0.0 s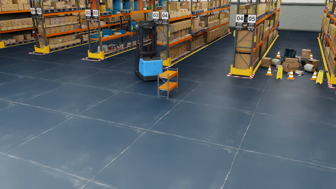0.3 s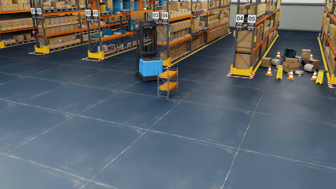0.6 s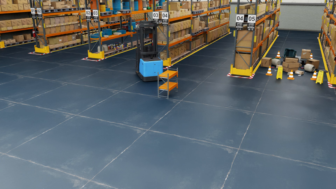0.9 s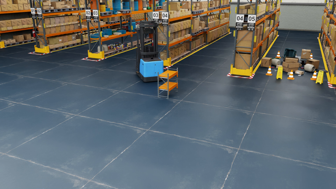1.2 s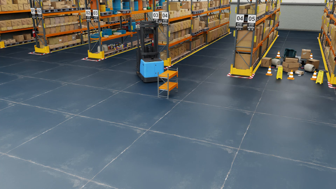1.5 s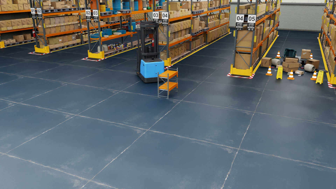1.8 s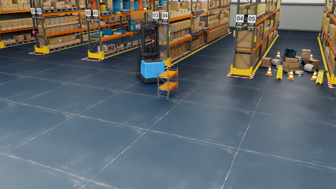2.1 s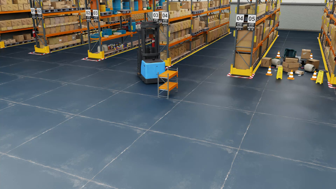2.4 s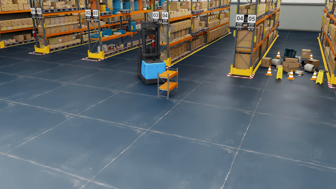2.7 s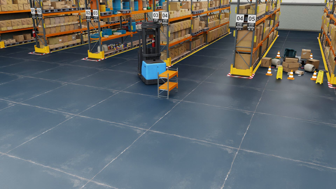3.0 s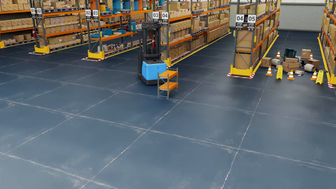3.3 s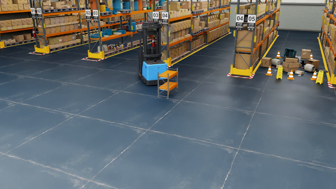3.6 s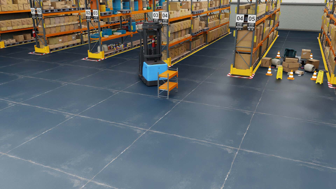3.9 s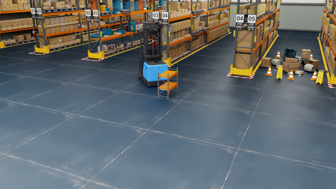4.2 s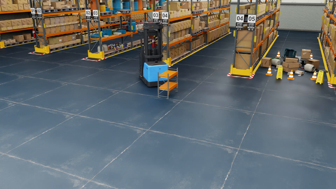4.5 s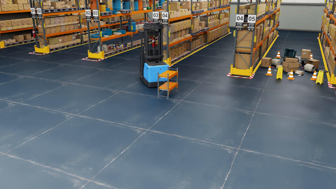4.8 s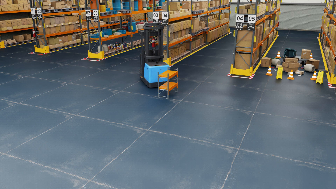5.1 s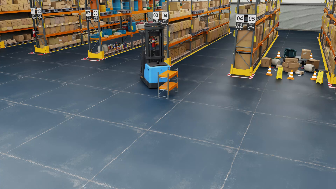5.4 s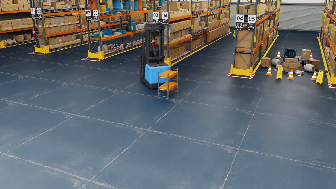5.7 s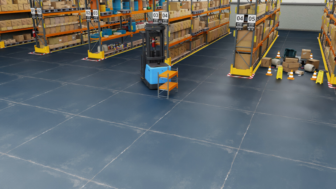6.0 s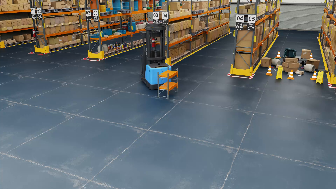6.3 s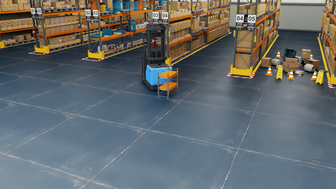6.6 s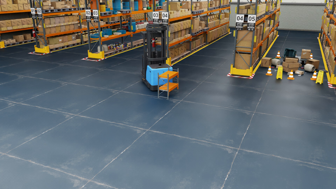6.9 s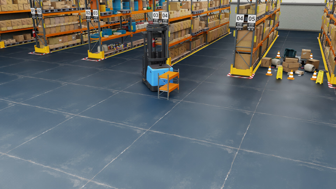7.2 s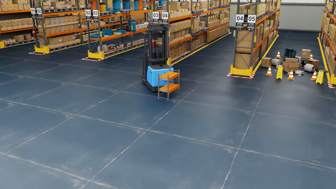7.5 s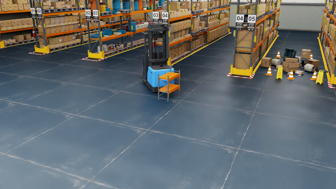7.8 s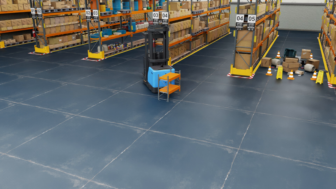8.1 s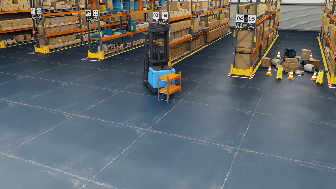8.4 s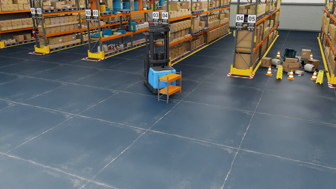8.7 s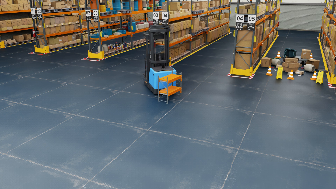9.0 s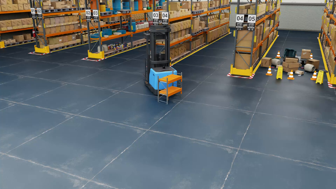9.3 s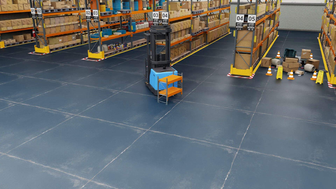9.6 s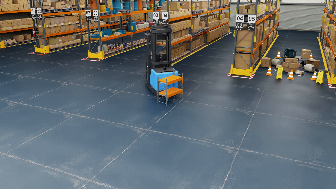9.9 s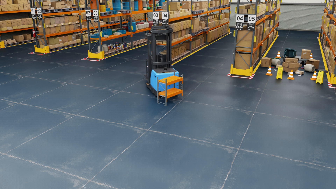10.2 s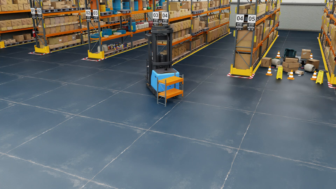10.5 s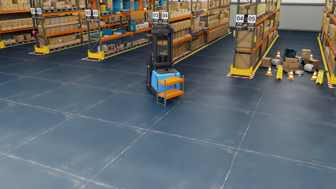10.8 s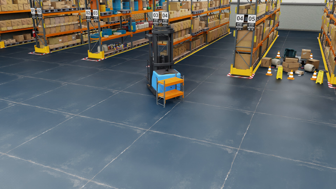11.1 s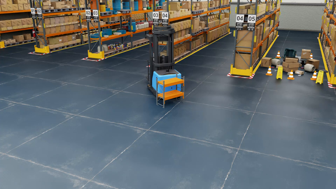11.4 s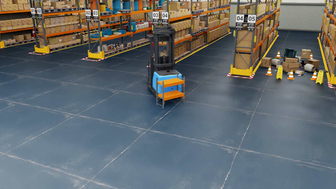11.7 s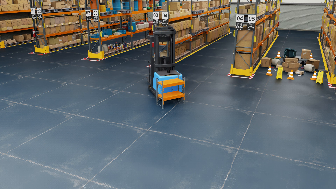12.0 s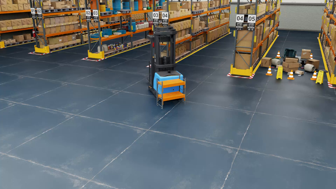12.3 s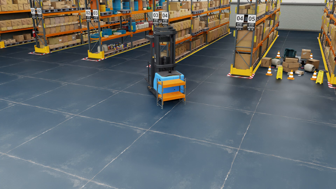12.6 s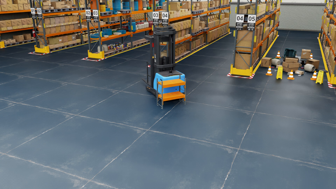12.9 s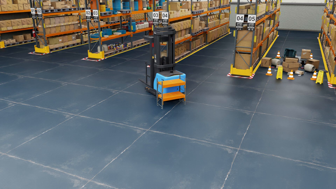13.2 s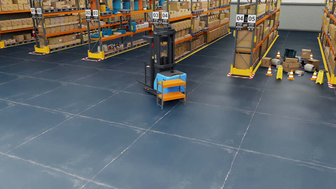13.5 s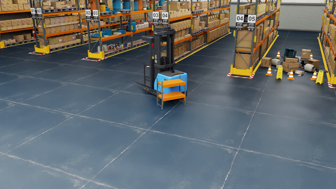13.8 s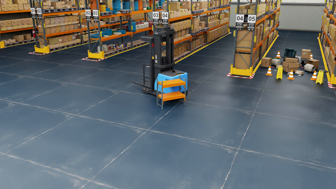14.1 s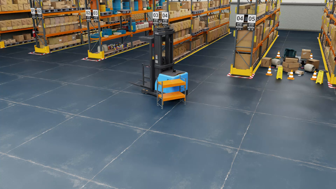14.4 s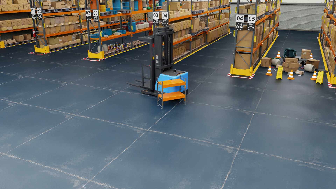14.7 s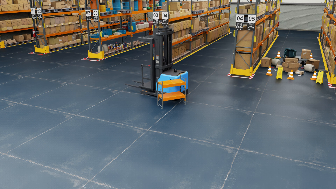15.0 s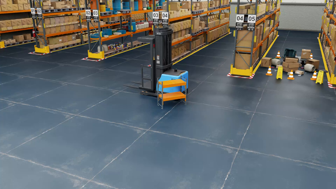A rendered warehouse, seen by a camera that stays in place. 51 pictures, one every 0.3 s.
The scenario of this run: A forklift runs into an object in its way.
